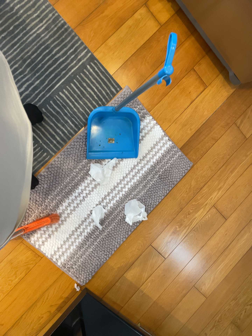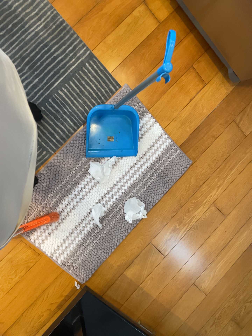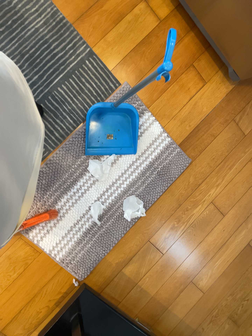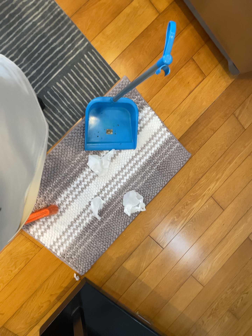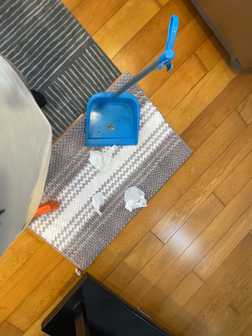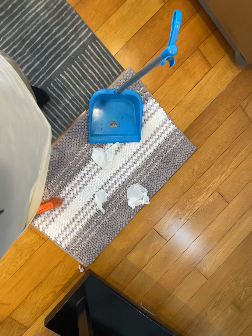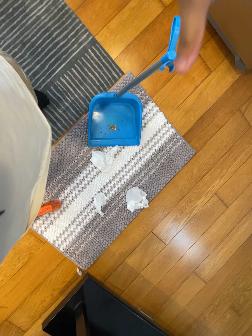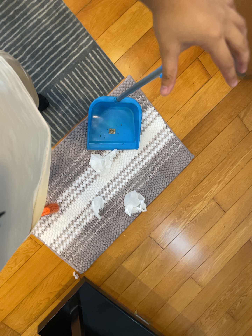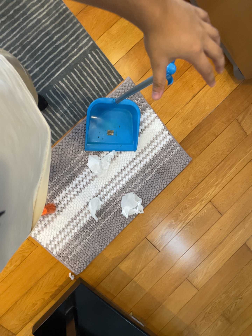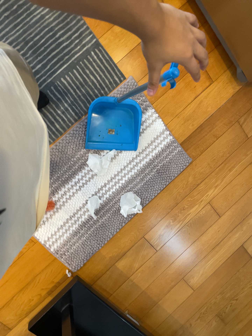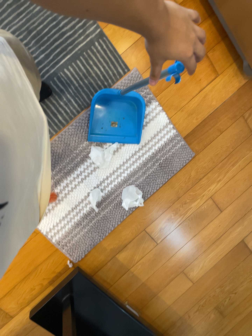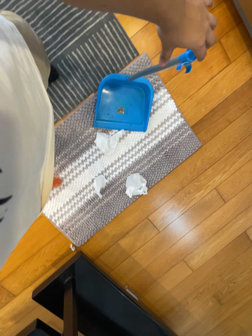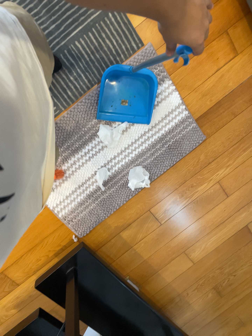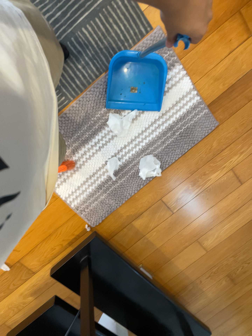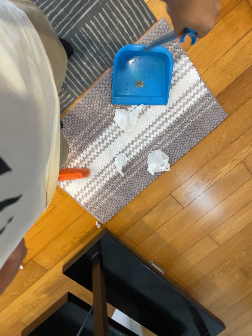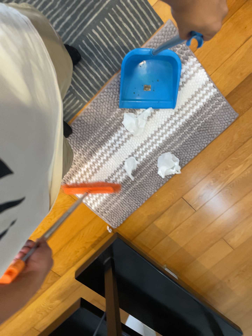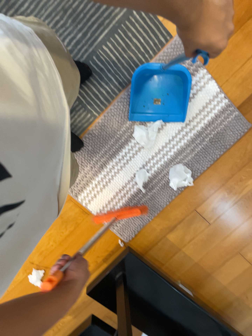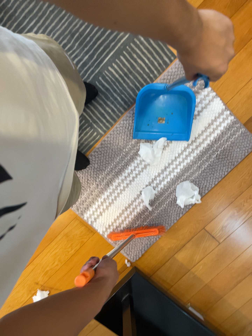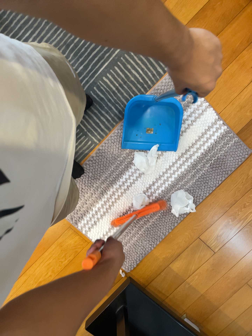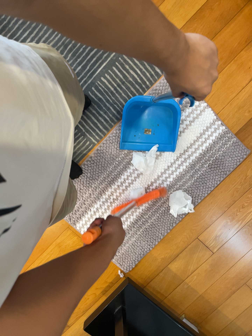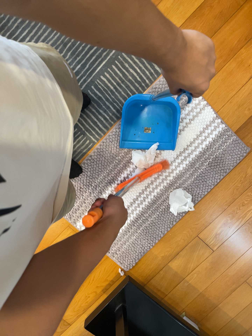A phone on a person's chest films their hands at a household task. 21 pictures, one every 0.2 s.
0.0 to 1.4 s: The camera shifts only a little, or ends up much as it began.
1.4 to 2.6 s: The camera travels toward the top of its view, about 6 cm. Its aim tips toward the bottom of its view by about 10 degrees.
2.6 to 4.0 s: The camera's aim tips toward the top of its view by about 10 degrees, and the scene shifts downward.
The film runs forward here.
